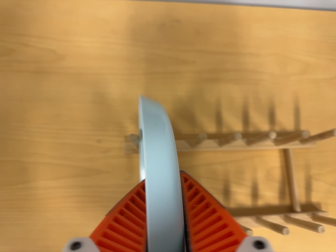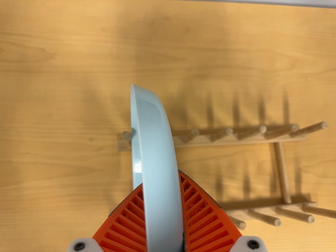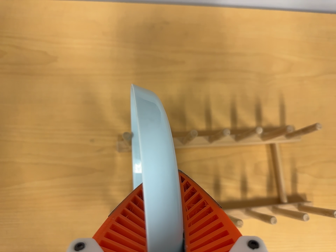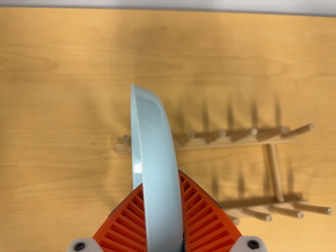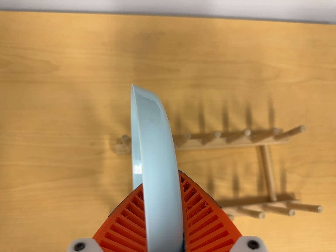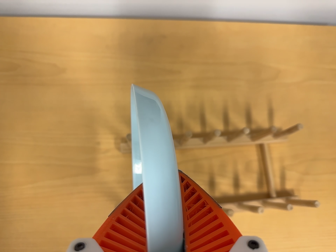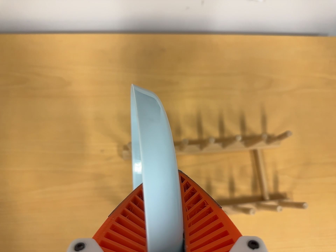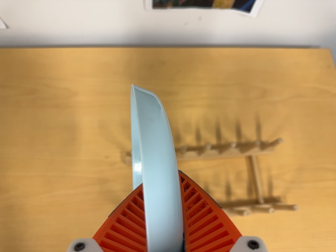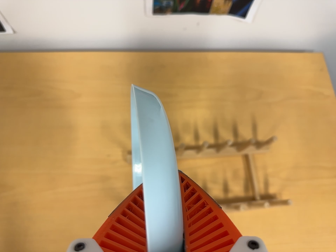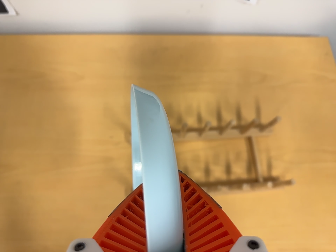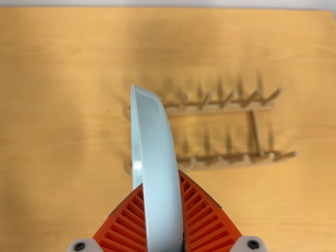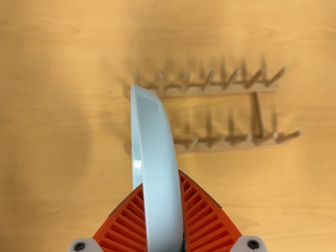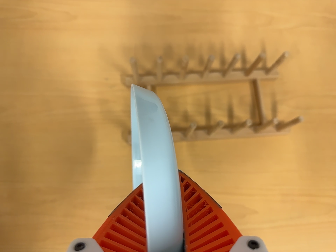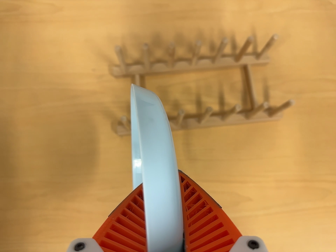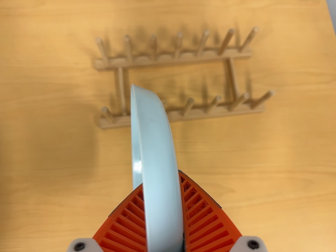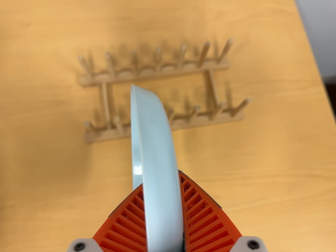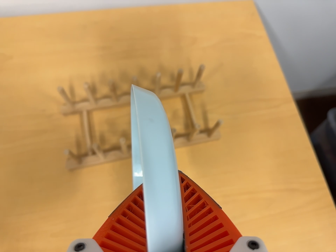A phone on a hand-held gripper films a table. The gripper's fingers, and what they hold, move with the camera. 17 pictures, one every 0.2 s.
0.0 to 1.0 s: The camera travels backward, about 5 cm, so what stands in front gets smaller.
1.0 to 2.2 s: The camera travels toward the bottom of its view and backward, about 10 cm, so close, fixed things drift upward.
2.2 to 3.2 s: The camera travels to its right, about 8 cm, so close, fixed things drift to the left. It rolls about its line of sight by about 10 degrees, and the scene rotates counterclockwise.
The film runs backward here.
